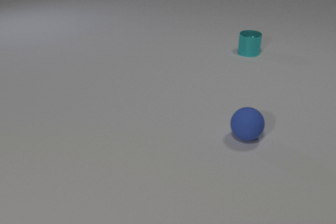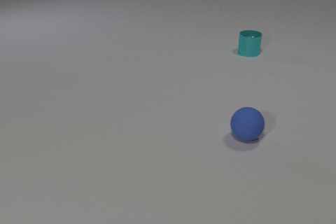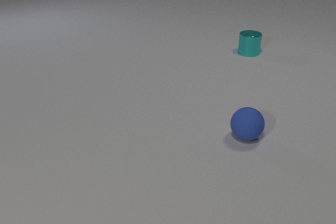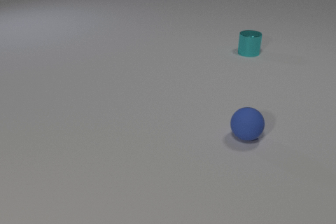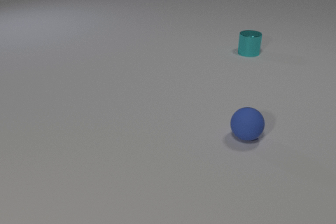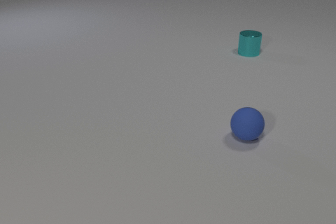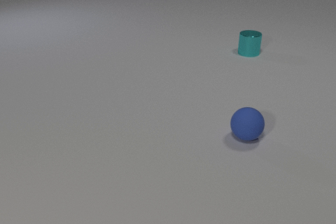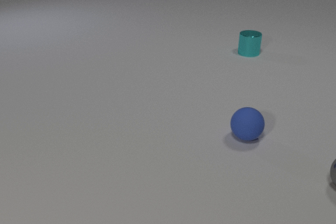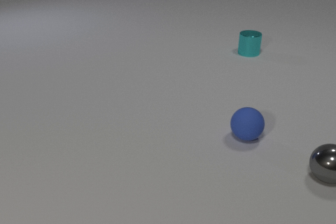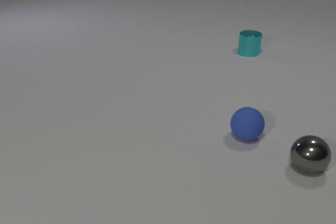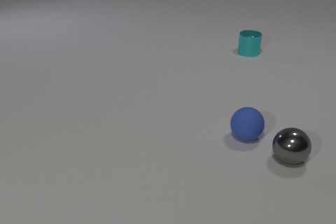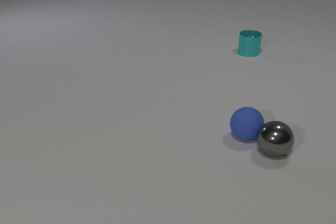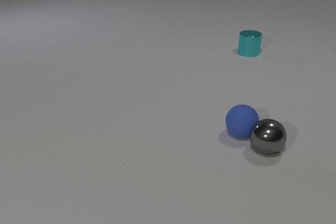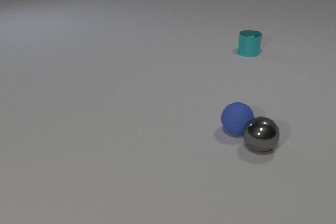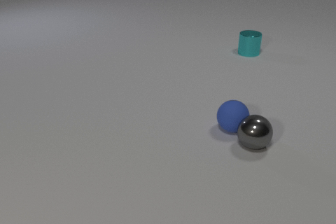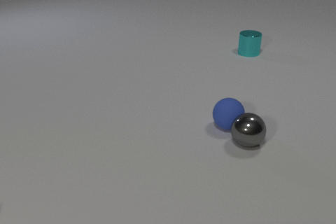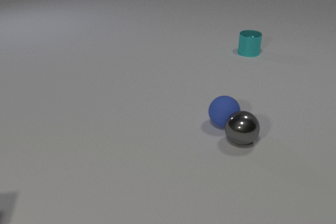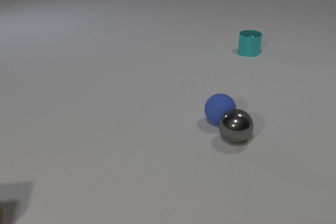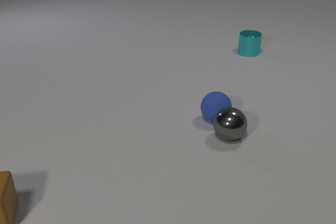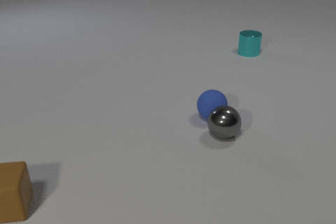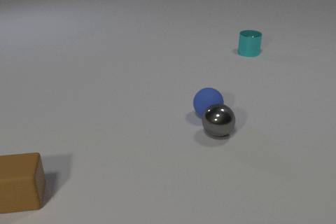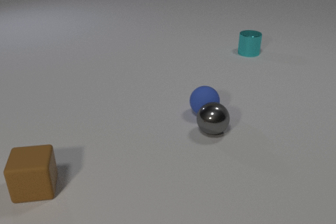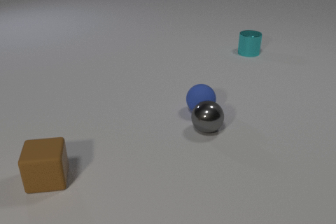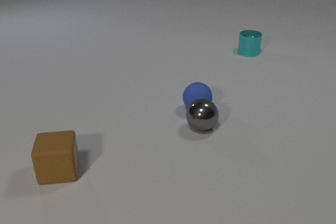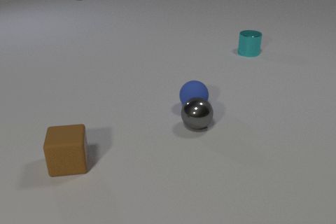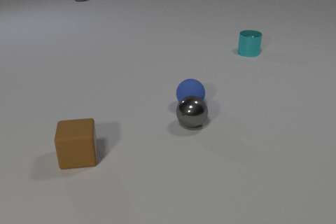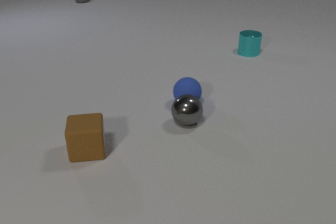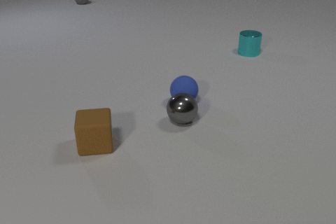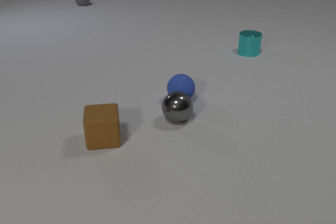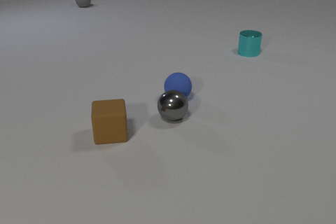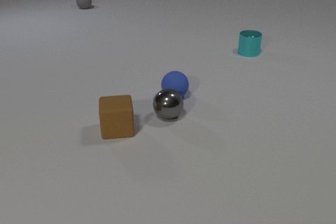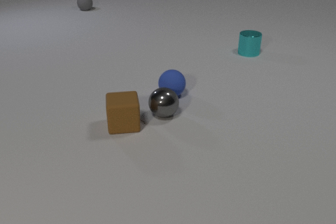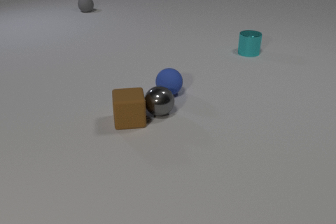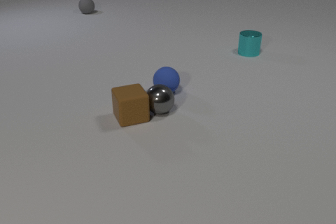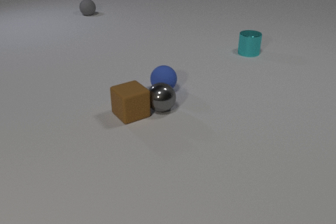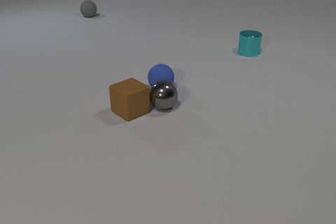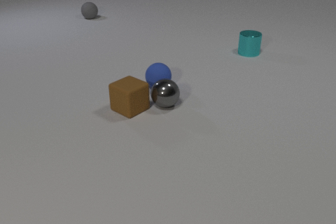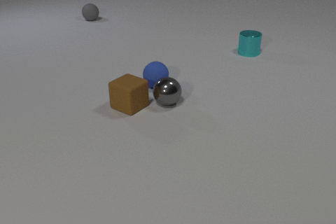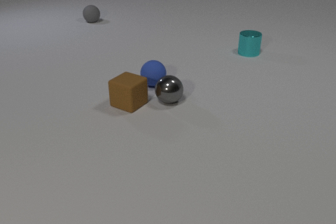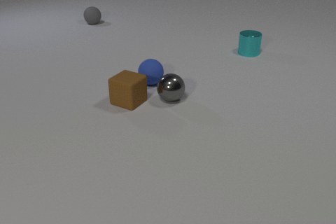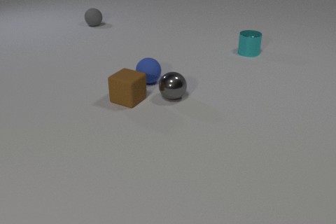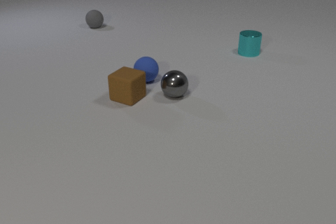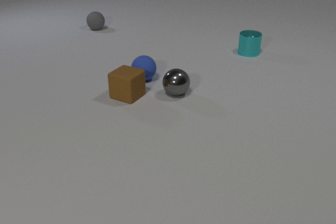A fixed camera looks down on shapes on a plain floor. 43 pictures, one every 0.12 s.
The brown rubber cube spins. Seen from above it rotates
counterclockwise.
The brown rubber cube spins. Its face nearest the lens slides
to the right.
0.00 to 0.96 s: The gray metal sphere comes in at the right edge, rolls to the left.
0.96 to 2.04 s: The gray metal sphere rolls to the left and away from the camera. The blue rubber sphere rolls to the left and away from the camera. The gray metal sphere and the blue rubber sphere collide.
2.04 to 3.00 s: The gray metal sphere rolls to the left and away from the camera. The blue rubber sphere rolls away from the camera and to the left. The brown rubber cube slides to the right and away from the camera. The gray rubber sphere comes in at the top edge, rolls toward the camera.
3.00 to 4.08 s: The gray metal sphere rolls to the left and away from the camera. The blue rubber sphere rolls away from the camera and to the left. The brown rubber cube slides away from the camera and to the right, spins counterclockwise seen from above by about 30 degrees, its near face sliding to the right. The gray rubber sphere rolls toward the camera. The gray metal sphere and the brown rubber cube collide.
4.08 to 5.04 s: The gray metal sphere rolls away from the camera and to the right. The blue rubber sphere rolls away from the camera and to the left. The brown rubber cube slides away from the camera, spins counterclockwise seen from above by about 30 degrees, its near face sliding to the right. The gray rubber sphere rolls toward the camera.
How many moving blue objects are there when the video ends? 1.
How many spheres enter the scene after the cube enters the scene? 1.
How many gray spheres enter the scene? 2.
